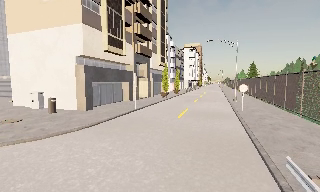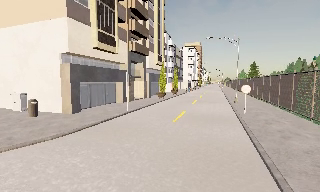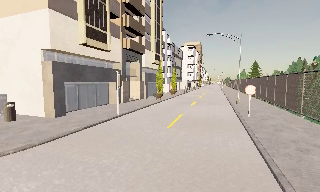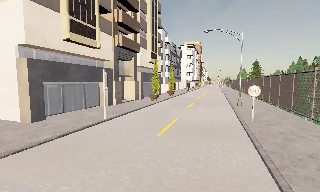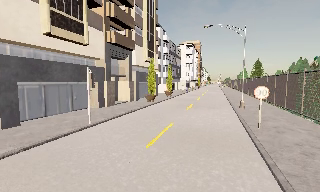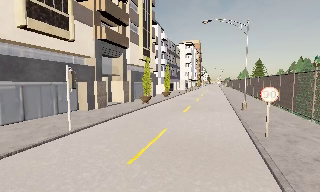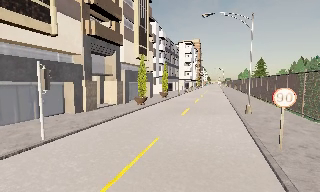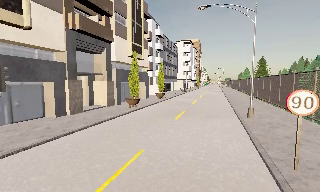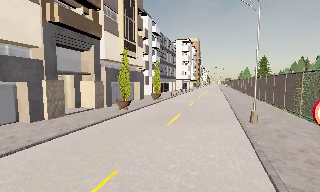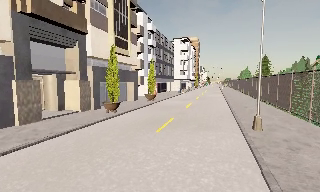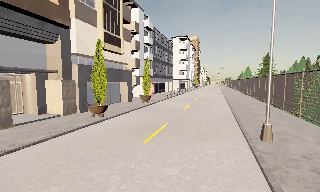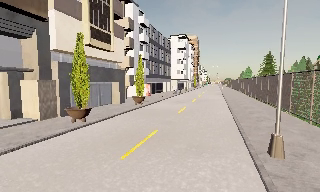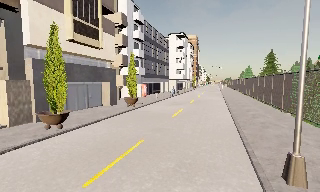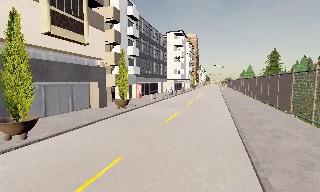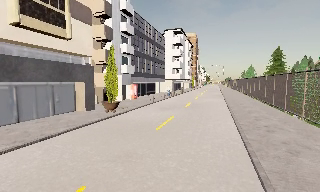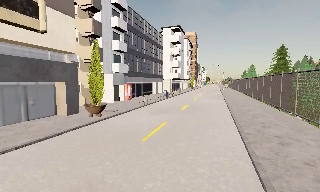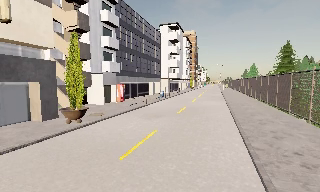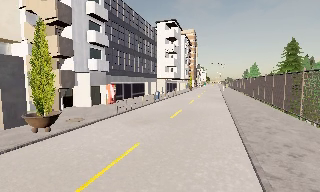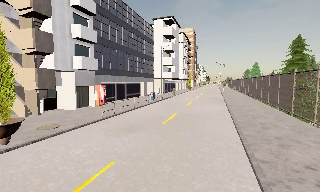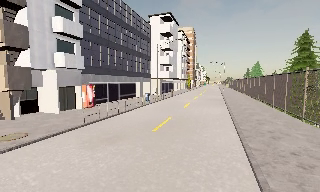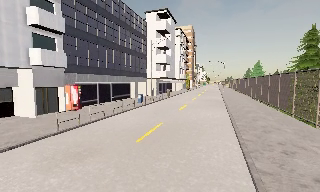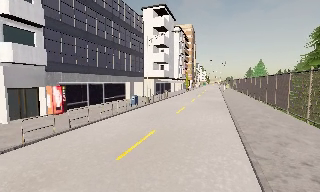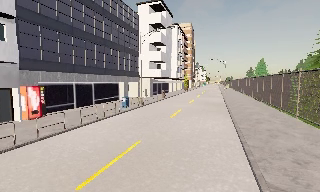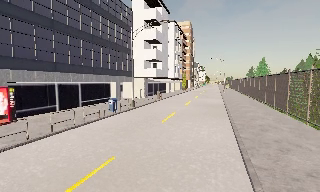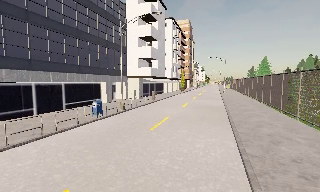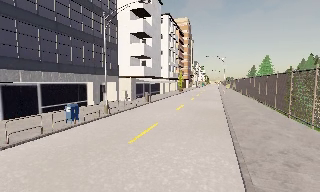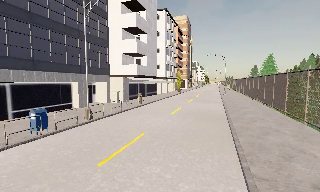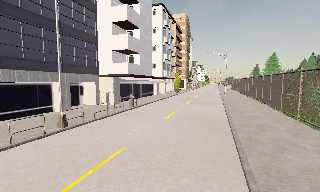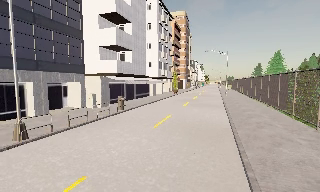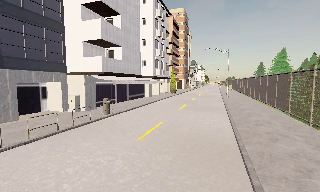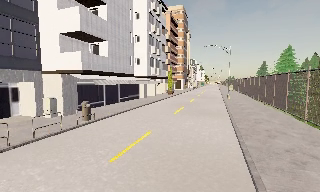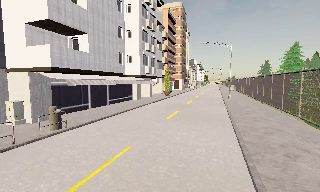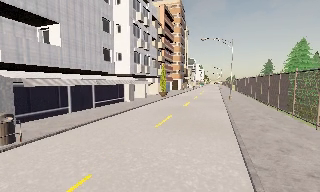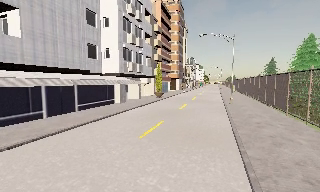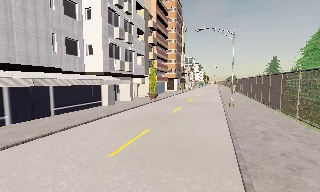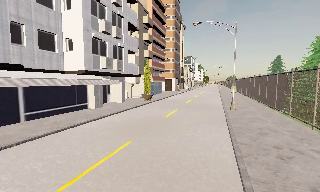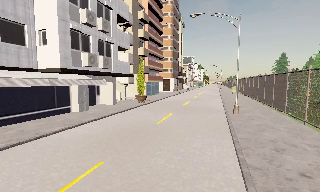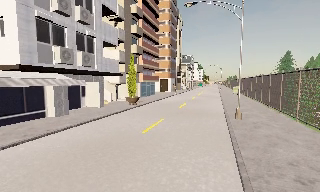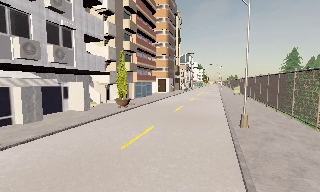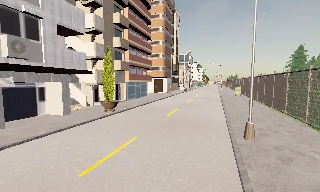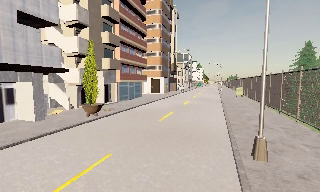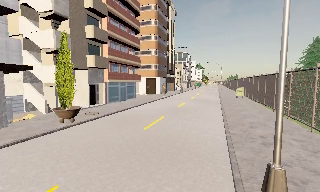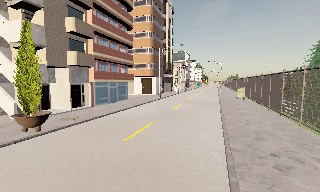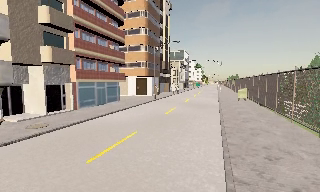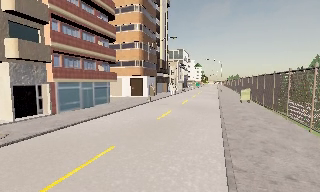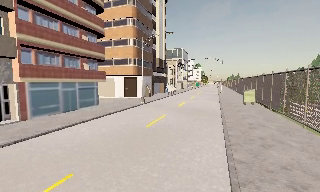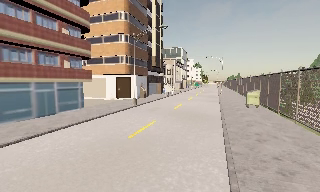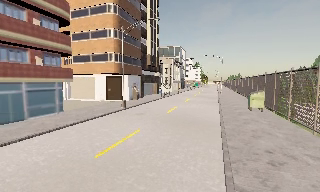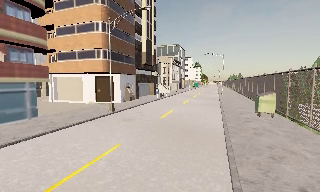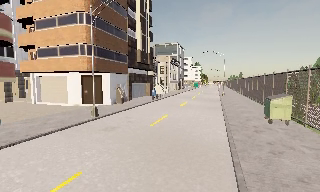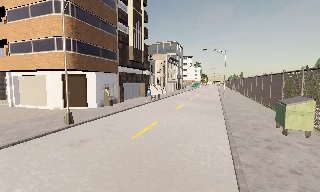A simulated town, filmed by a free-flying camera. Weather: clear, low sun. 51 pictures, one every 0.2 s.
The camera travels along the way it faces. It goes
forward.
0.0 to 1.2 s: The camera travels forward, about 8 m, so what stands in front looms larger.
1.2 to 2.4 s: The camera travels forward and to its right, about 9 m, so what stands in front looms larger.
2.4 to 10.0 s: The camera travels forward, about 70 m, so what stands in front looms larger.
The film runs forward here.
